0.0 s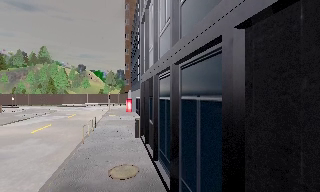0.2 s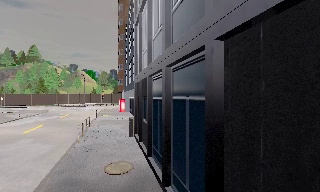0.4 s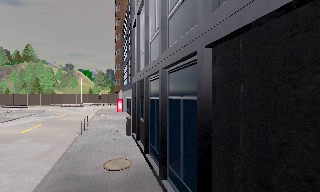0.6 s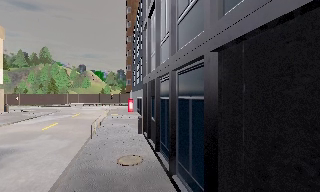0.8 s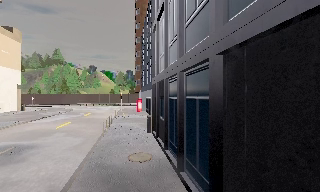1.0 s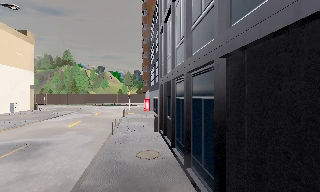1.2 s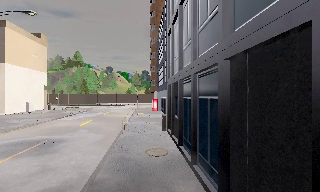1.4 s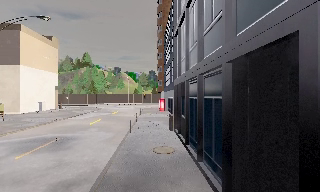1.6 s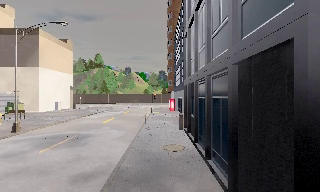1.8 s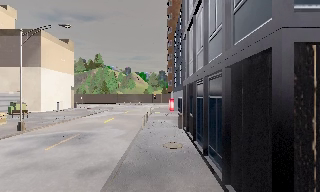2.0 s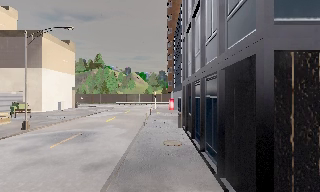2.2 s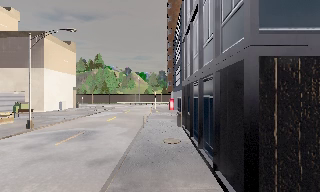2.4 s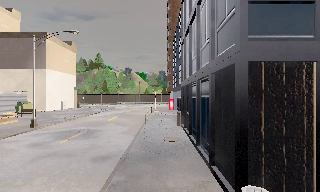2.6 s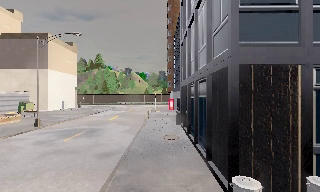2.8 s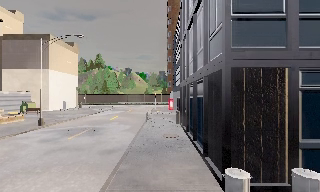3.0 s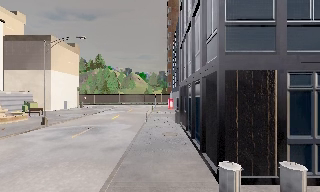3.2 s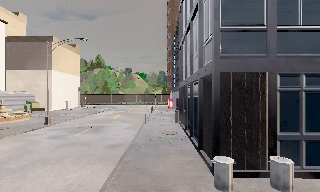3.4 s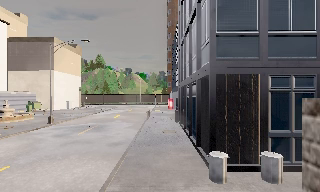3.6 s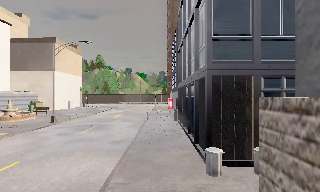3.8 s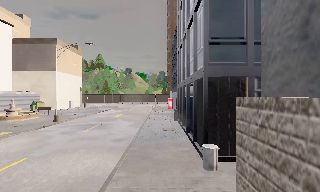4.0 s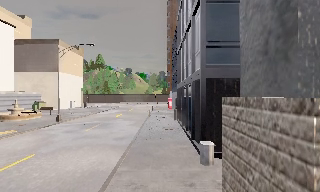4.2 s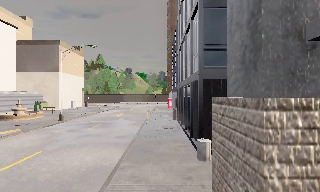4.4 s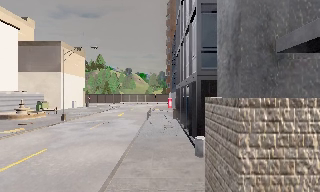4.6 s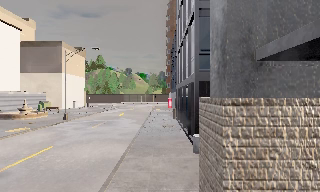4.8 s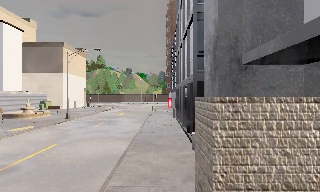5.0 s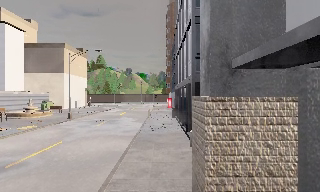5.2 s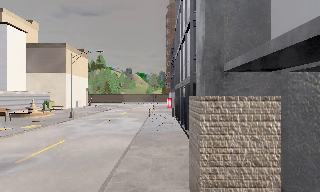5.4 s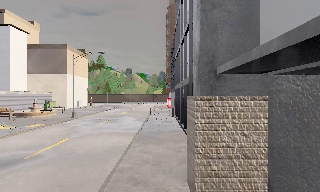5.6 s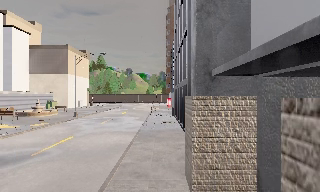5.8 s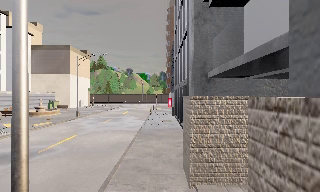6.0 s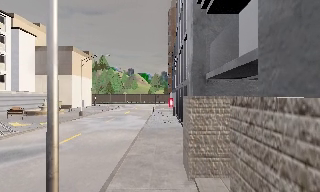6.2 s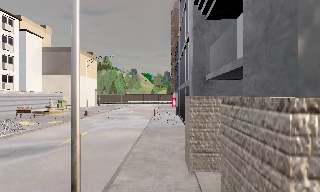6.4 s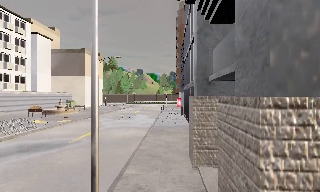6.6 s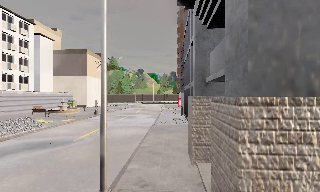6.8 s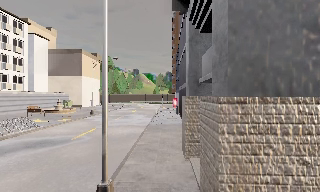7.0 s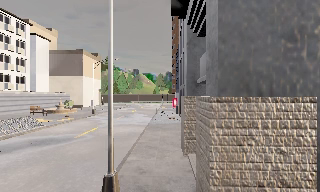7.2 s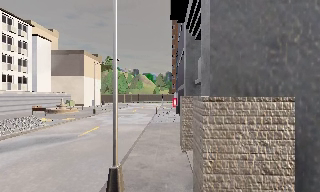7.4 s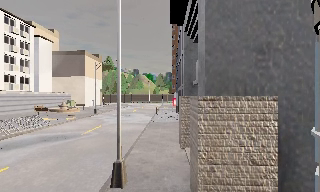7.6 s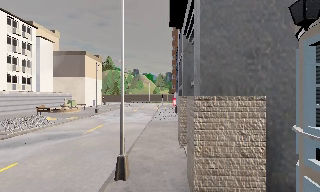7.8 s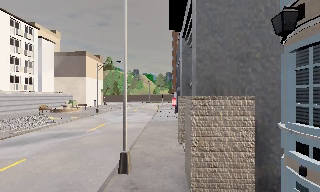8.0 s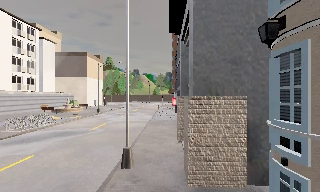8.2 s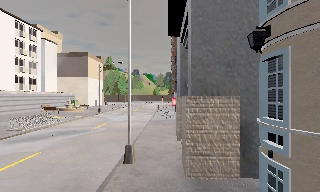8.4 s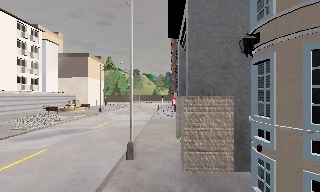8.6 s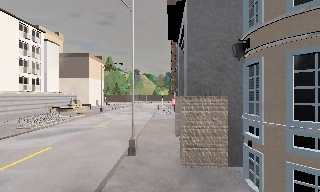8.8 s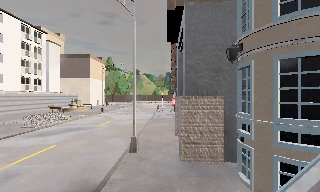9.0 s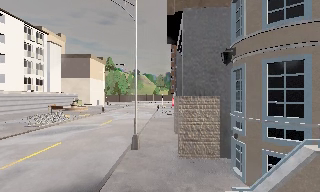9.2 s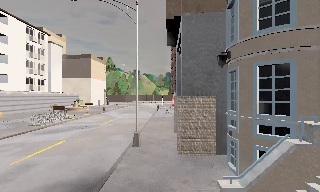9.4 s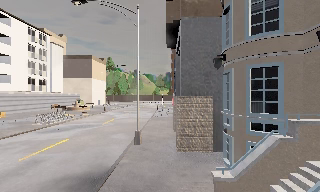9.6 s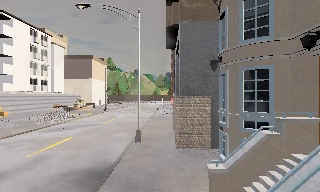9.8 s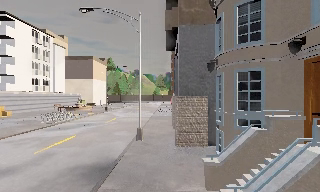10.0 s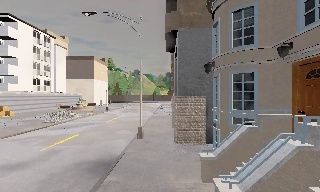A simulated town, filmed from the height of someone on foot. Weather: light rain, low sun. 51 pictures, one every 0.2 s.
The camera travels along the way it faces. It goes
backward.
0.0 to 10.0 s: The scene slides to the right, as the camera pans about 15 degrees to its left. It travels backward, about 19 m, so what stands in front gets smaller.
The film runs backward here.
